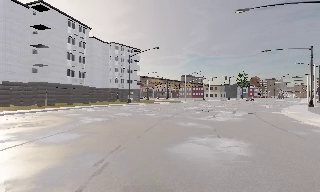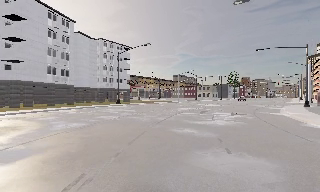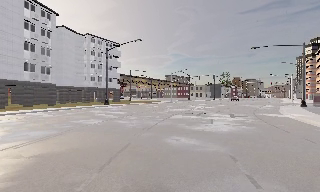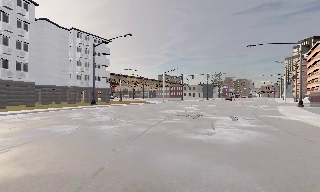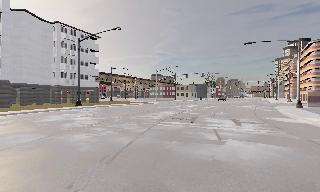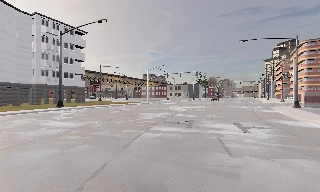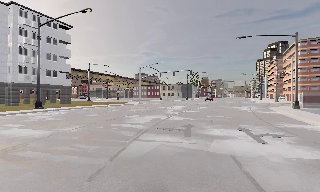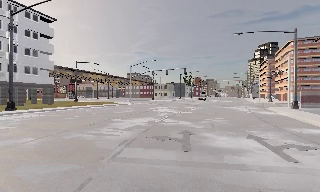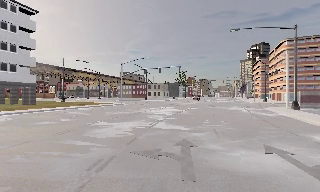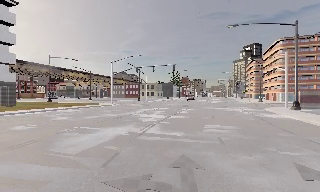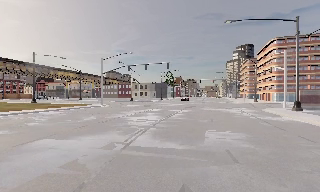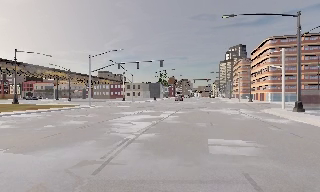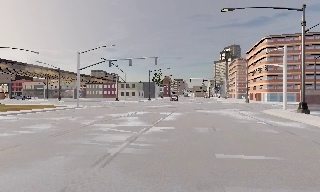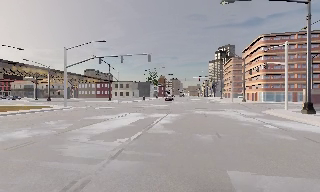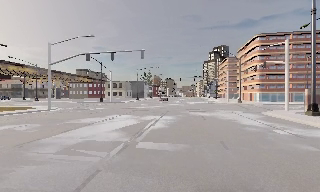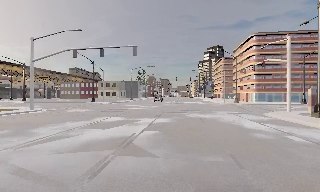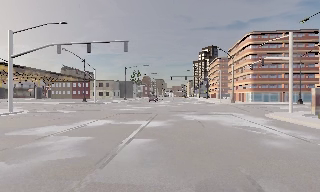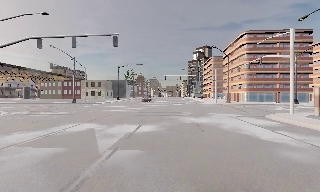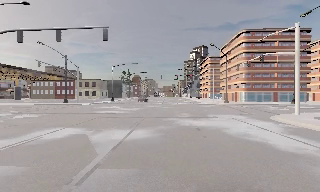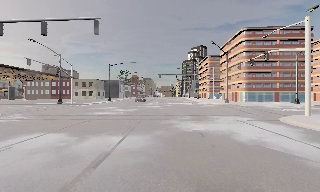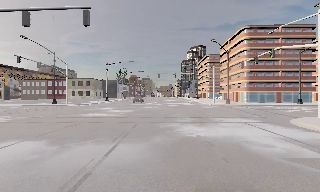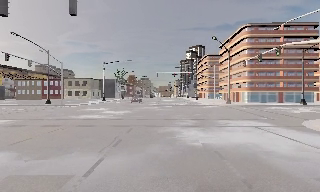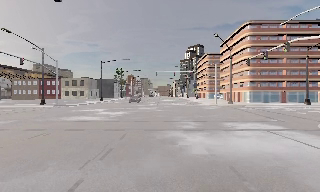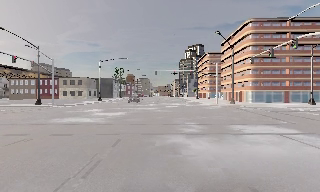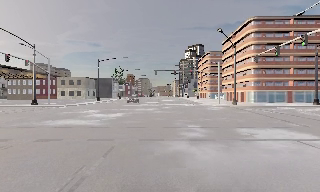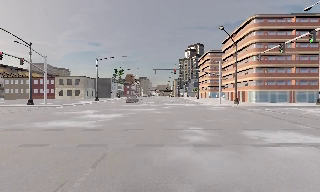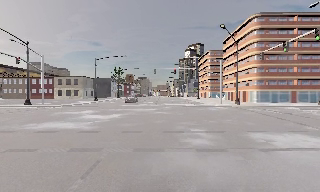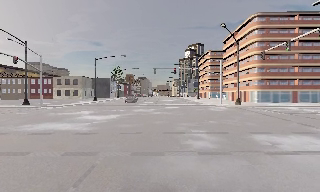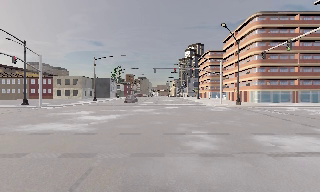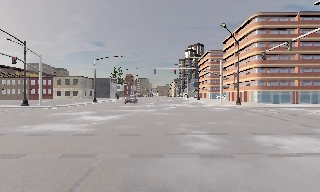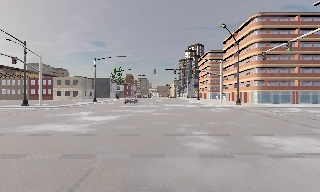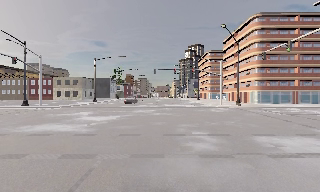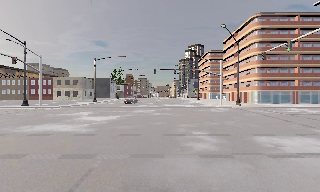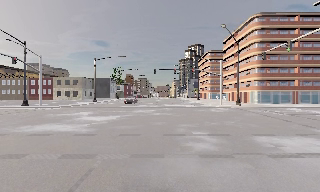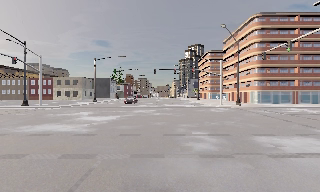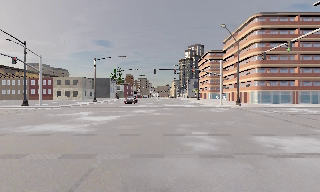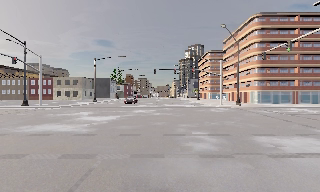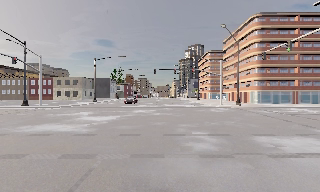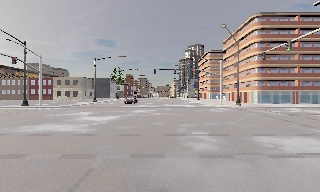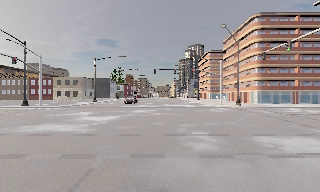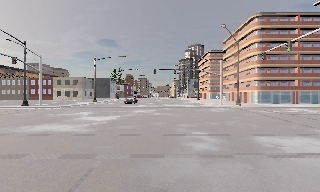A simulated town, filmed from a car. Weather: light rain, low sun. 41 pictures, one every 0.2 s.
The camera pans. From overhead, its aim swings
clockwise.
The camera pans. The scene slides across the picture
to the left.
0.0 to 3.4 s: The camera swings to its right by about 40 degrees, and the scene slides to the left. It travels forward, about 30 m.
3.4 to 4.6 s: The camera travels forward, about 7 m, so what stands in front looms larger.
4.6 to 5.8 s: The camera travels forward, about 2.5 m, so what stands in front looms larger. It loses speed.
5.8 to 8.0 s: The camera keeps its place and its aim.
The film runs forward here.
